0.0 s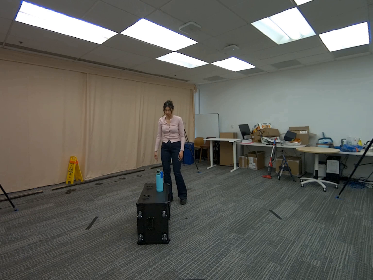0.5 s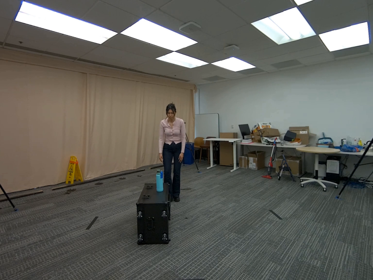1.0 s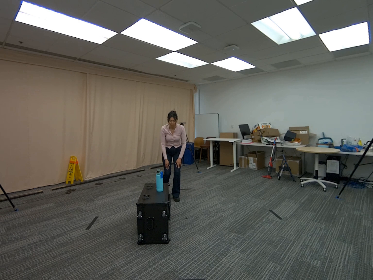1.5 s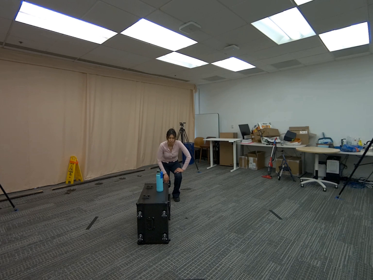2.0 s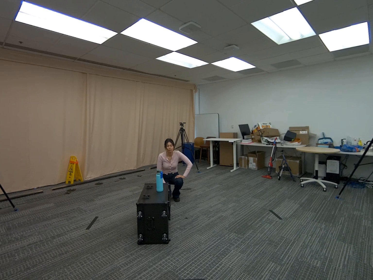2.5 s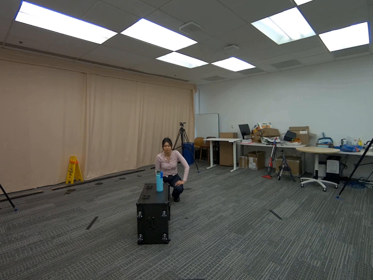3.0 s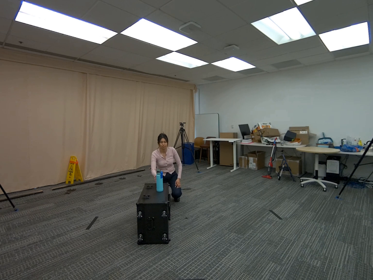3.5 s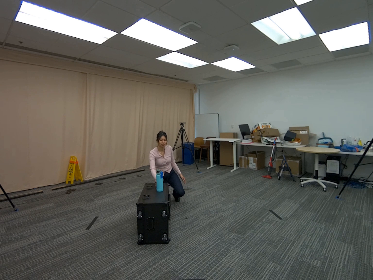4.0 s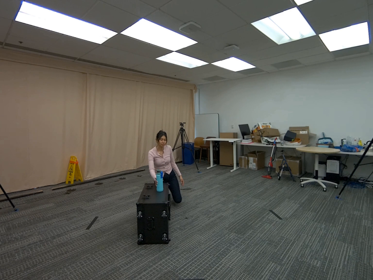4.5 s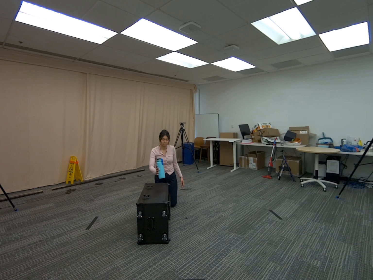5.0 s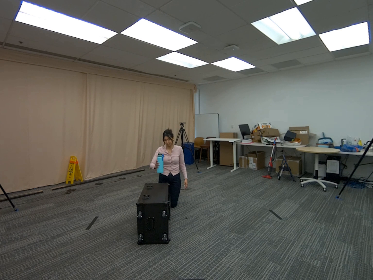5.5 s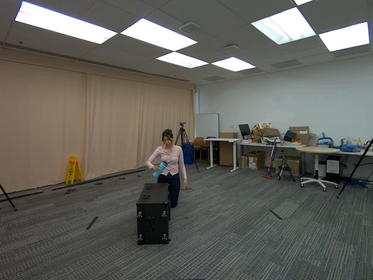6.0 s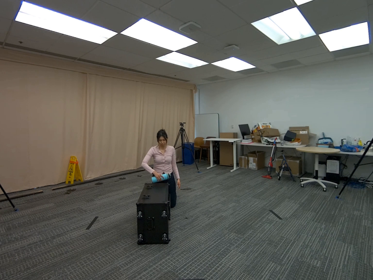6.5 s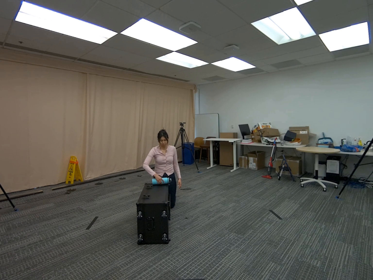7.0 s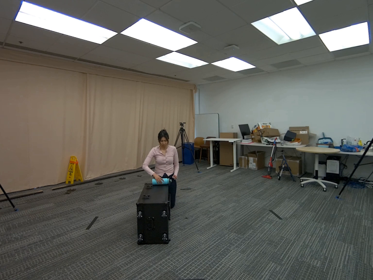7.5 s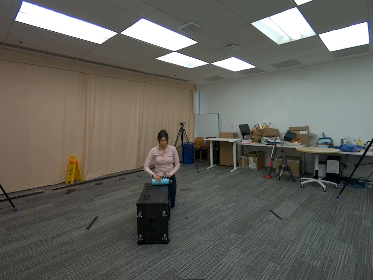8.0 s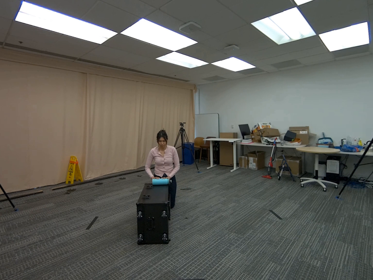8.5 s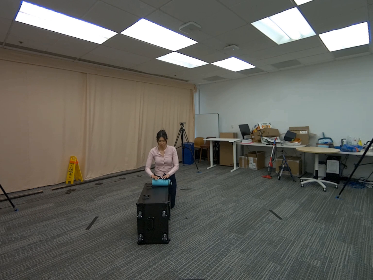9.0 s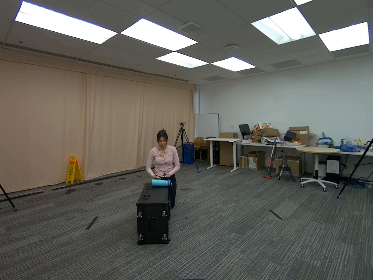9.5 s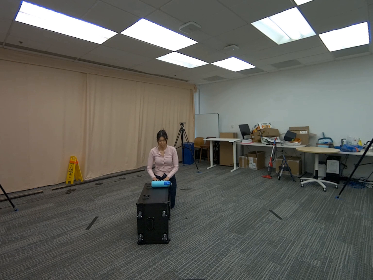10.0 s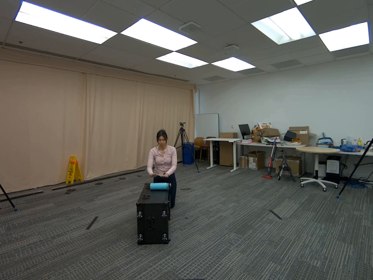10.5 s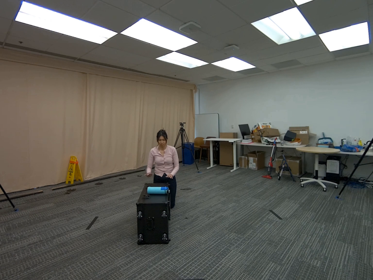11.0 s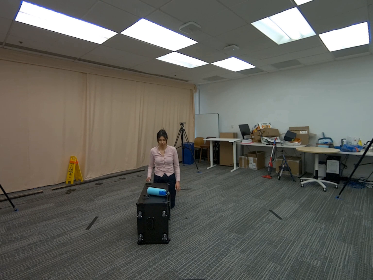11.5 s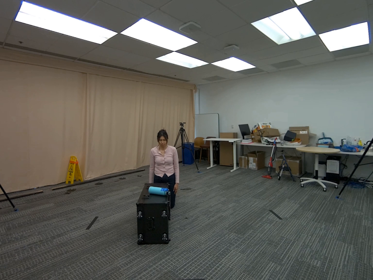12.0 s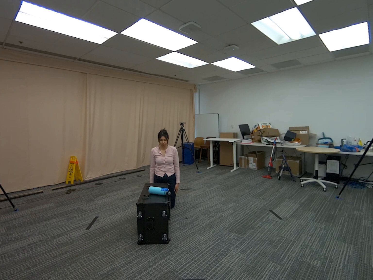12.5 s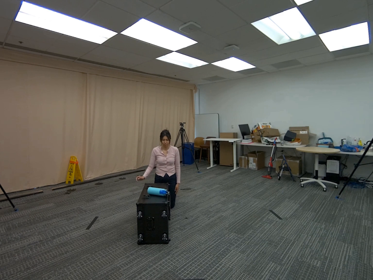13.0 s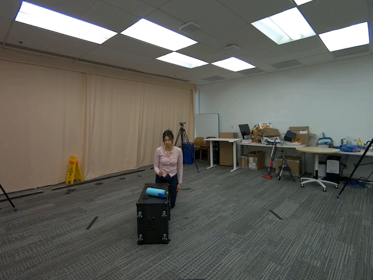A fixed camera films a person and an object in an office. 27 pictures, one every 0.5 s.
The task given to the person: Walk to the cyan water bottle on the G1 box. Pick it up with your right hand and place it on its side. Then use both hands to gently push it so it rolls across the box.
